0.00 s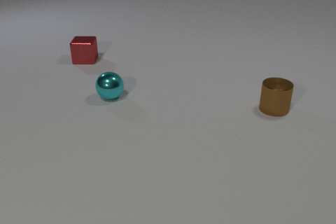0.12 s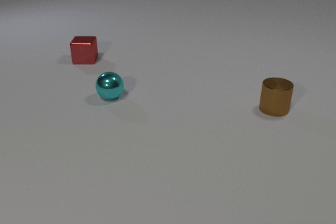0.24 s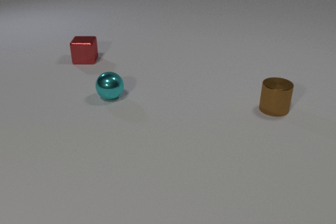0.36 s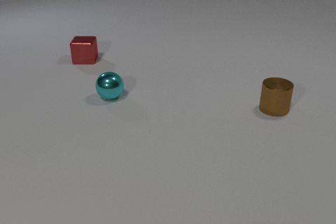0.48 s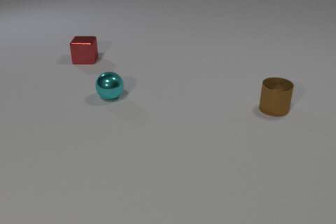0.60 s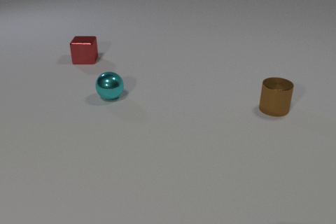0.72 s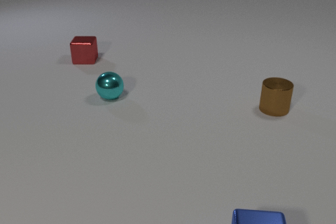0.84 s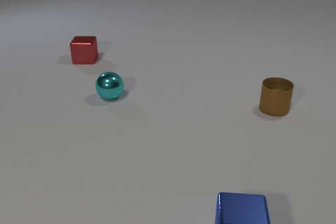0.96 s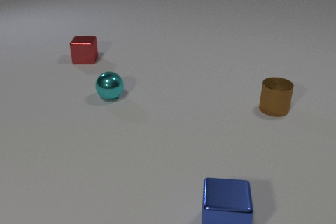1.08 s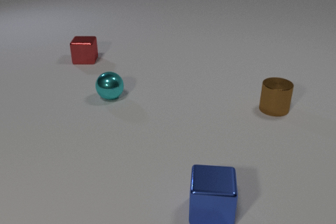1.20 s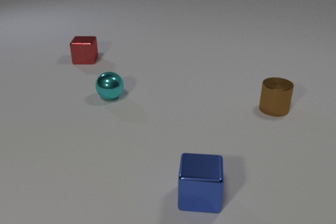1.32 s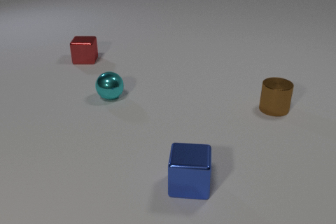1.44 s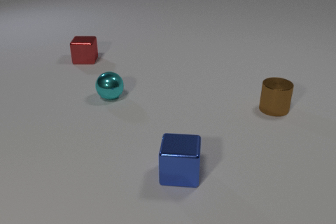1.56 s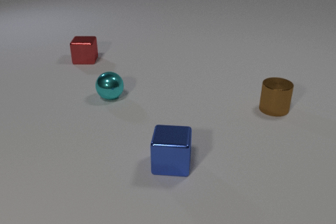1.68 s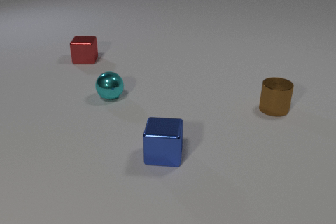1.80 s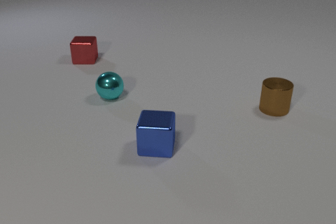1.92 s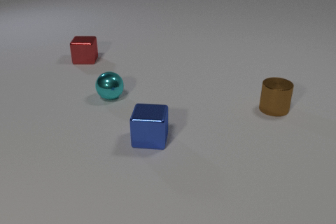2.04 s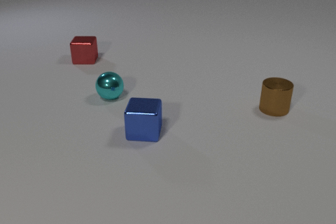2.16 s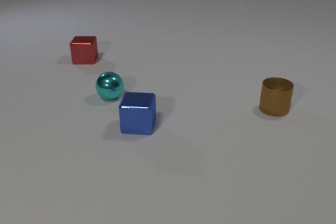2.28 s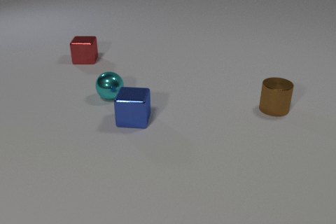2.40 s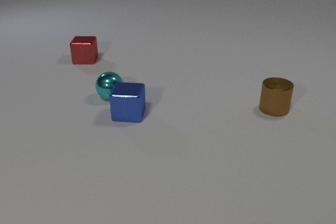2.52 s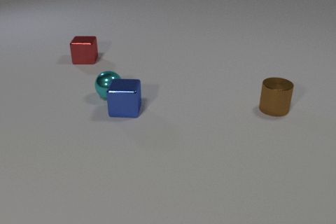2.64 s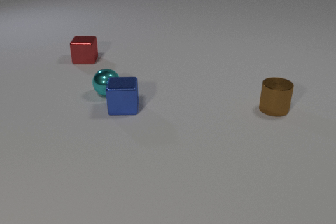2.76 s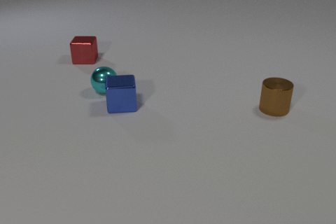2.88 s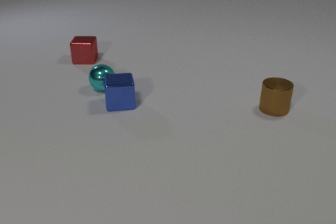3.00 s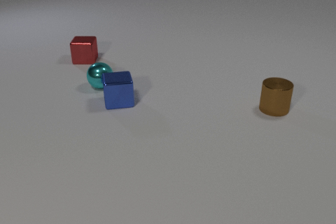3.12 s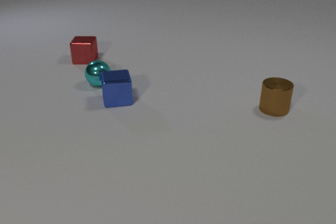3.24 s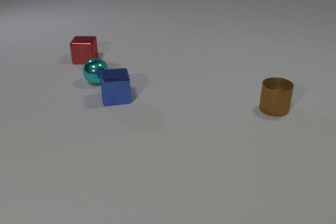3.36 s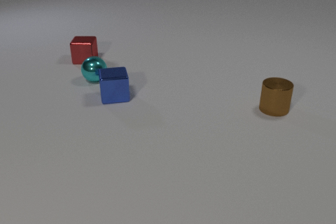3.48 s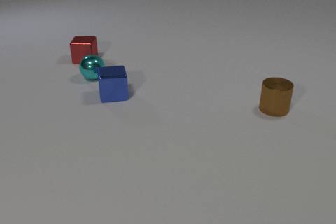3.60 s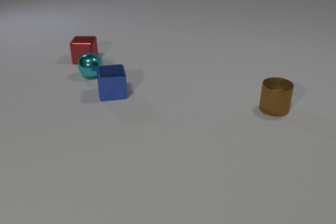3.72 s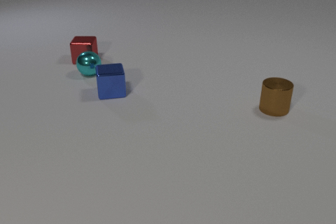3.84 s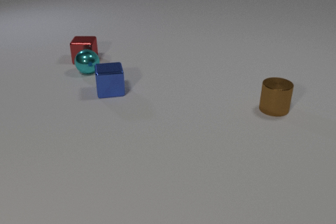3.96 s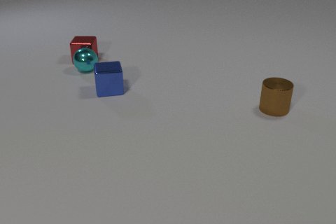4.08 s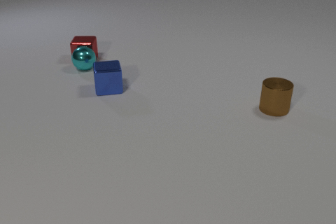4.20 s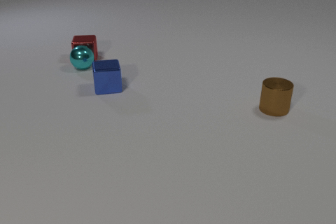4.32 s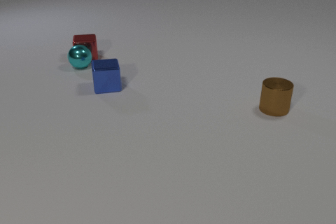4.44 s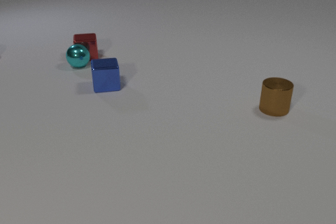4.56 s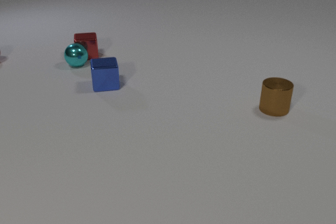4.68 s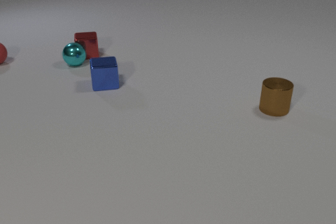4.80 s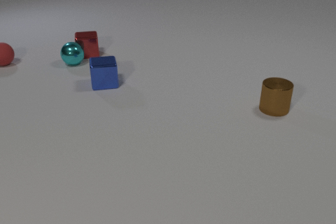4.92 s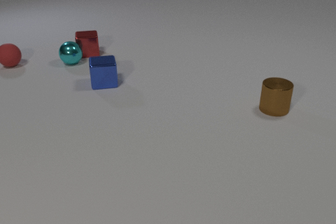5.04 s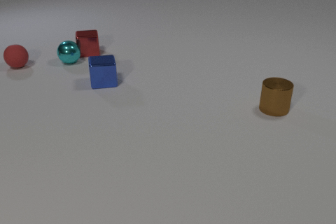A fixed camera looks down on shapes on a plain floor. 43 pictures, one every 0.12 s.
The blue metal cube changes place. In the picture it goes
away from the camera.
The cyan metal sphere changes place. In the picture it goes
away from the camera.
0.00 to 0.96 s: The blue metal cube comes in at the bottom edge, slides away from the camera and to the left.
0.96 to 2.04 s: The blue metal cube slides away from the camera and to the left.
2.04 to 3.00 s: The blue metal cube slides away from the camera and to the left. The cyan metal sphere rolls away from the camera. The blue metal cube and the cyan metal sphere collide.
3.00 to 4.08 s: The blue metal cube slides away from the camera. The cyan metal sphere rolls away from the camera. The cyan metal sphere and the red metal cube collide.
4.08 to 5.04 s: The blue metal cube slides away from the camera. The cyan metal sphere rolls away from the camera and to the left. The red metal cube slides away from the camera. The red rubber sphere comes in at the left edge, rolls to the right and toward the camera.
What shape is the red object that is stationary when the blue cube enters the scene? cube.
What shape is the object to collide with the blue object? sphere.
What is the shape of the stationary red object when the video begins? cube.
